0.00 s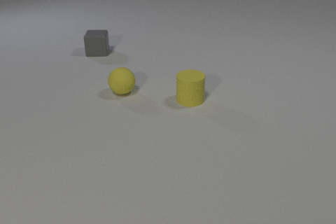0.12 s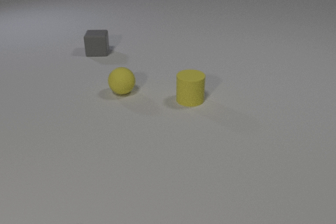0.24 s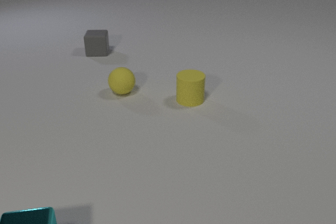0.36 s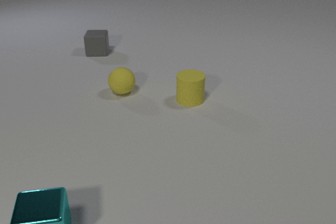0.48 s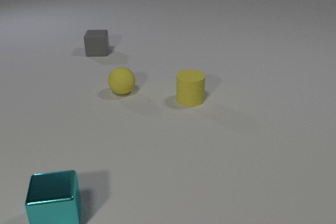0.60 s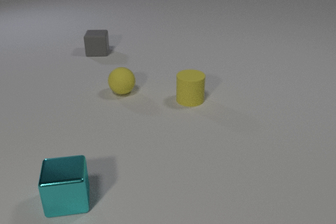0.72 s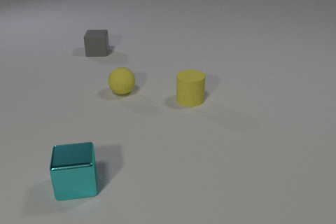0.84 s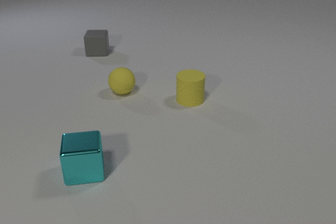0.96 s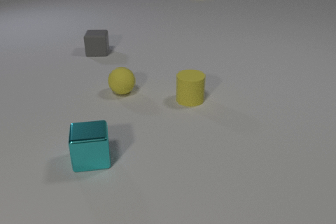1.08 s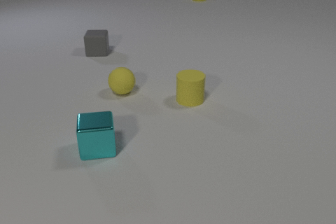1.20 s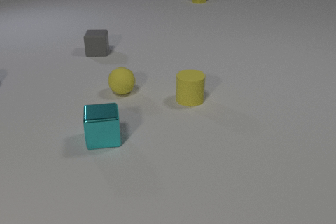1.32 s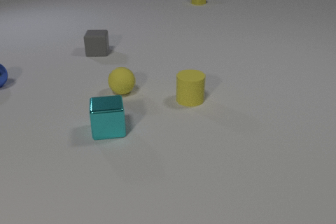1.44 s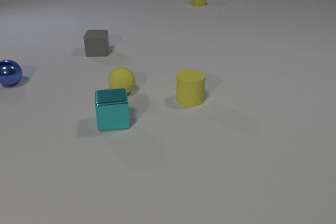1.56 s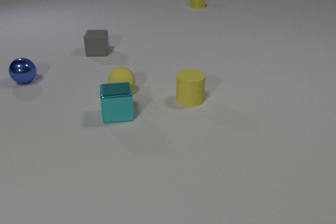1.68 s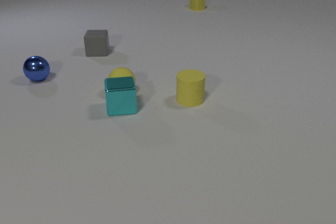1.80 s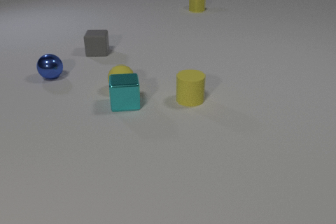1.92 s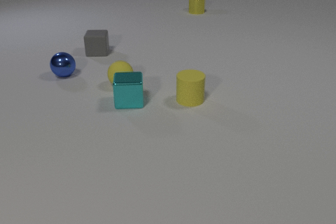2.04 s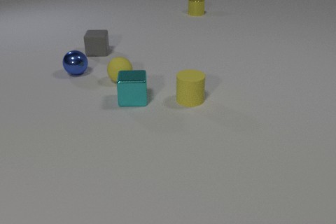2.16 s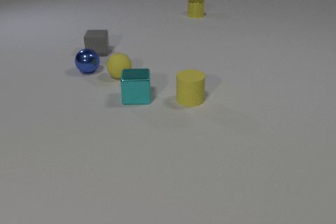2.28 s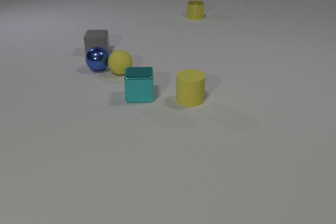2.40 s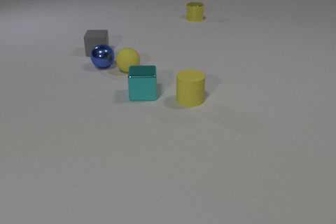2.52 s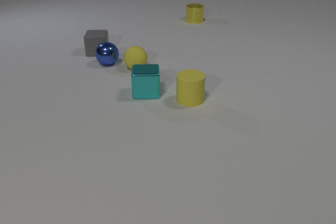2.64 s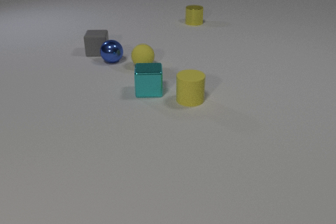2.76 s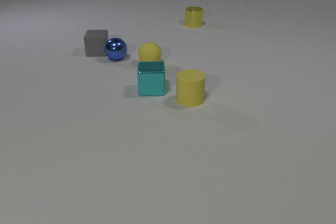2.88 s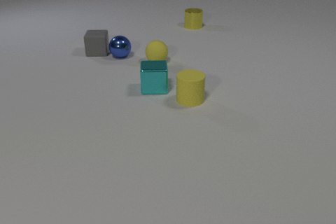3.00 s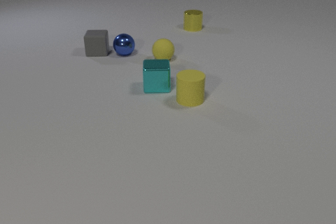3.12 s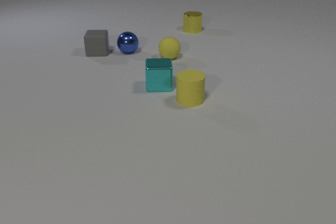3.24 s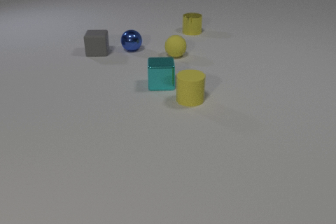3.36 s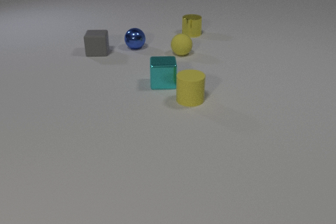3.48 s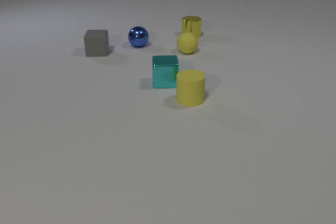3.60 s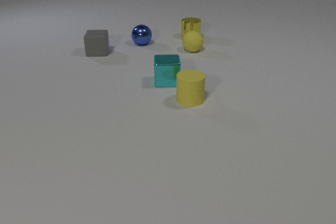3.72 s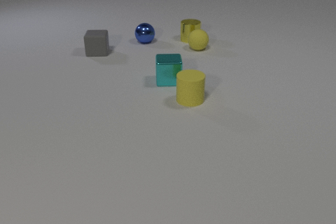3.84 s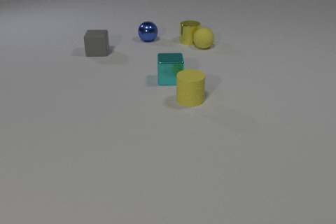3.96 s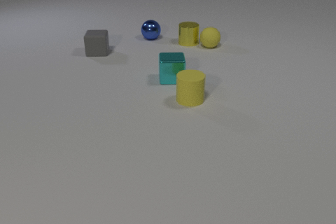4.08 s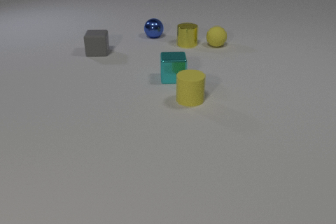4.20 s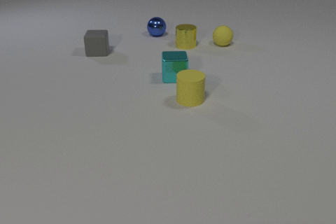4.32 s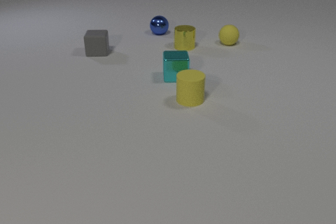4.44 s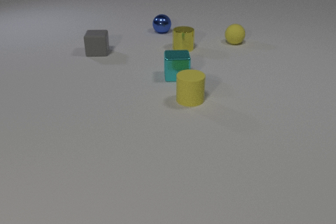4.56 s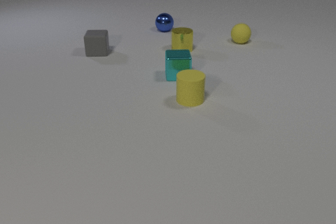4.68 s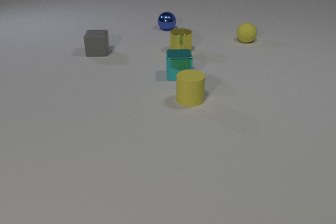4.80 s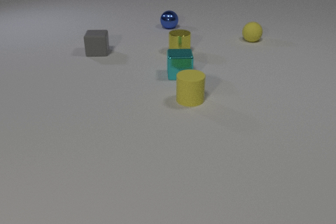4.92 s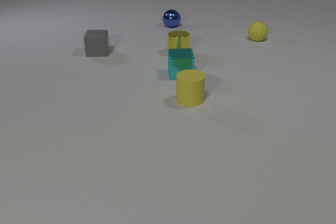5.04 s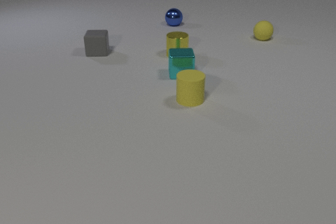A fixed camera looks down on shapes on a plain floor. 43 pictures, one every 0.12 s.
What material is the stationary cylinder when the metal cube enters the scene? rubber.
Are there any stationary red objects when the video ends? no.
What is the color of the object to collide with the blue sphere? yellow.
0.00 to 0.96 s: The cyan metal cube comes in at the bottom edge, slides away from the camera and to the right. The yellow metal cylinder comes in at the top edge, slides toward the camera.
0.96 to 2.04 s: The cyan metal cube slides away from the camera. The yellow rubber sphere rolls away from the camera. The yellow metal cylinder slides toward the camera. The blue metal sphere comes in at the left edge, rolls to the right. The cyan metal cube and the yellow rubber sphere collide.
2.04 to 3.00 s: The cyan metal cube slides away from the camera and to the right. The yellow rubber sphere rolls away from the camera and to the right. The yellow metal cylinder slides toward the camera. The blue metal sphere rolls to the right and away from the camera. The yellow rubber sphere and the blue metal sphere collide.
3.00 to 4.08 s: The cyan metal cube slides away from the camera and to the right. The yellow rubber sphere rolls to the right and away from the camera. The yellow metal cylinder slides toward the camera. The blue metal sphere rolls away from the camera and to the right. The yellow rubber sphere and the yellow metal cylinder collide.
4.08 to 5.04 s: The cyan metal cube slides away from the camera and to the right. The yellow rubber sphere rolls to the right and away from the camera. The yellow metal cylinder slides toward the camera. The blue metal sphere rolls away from the camera and to the right.
